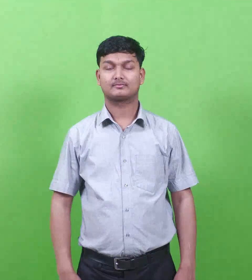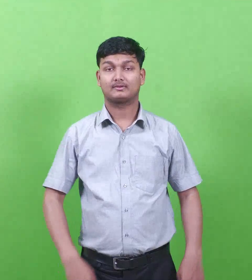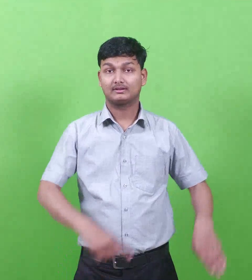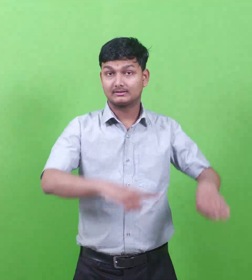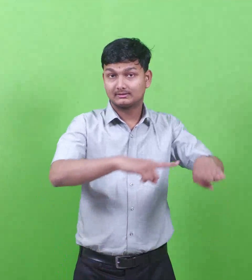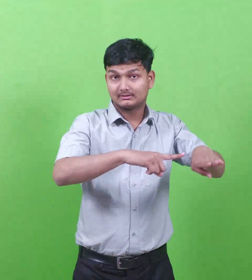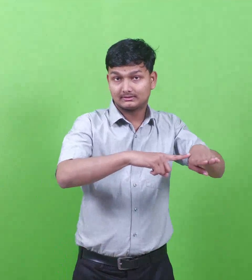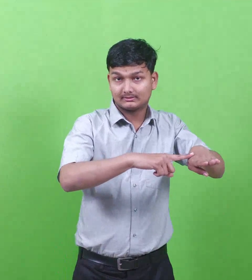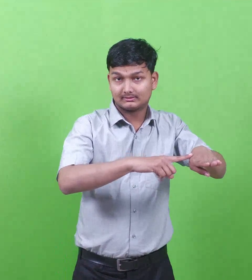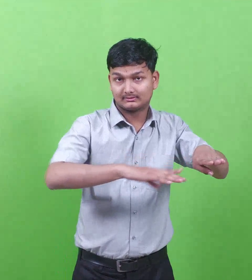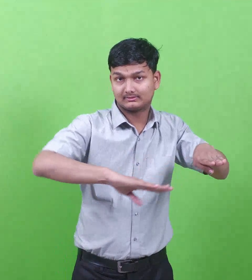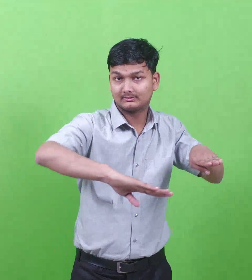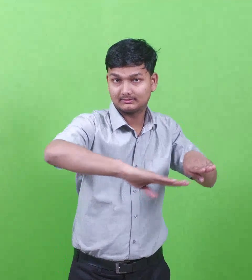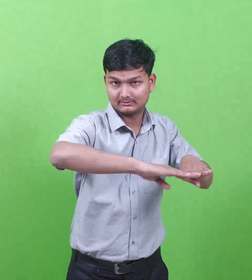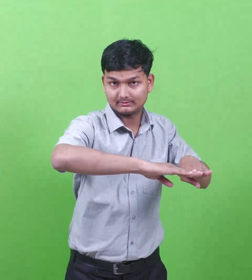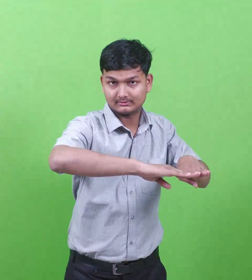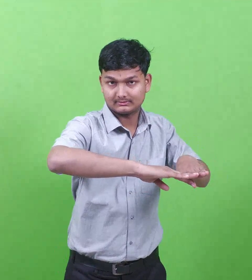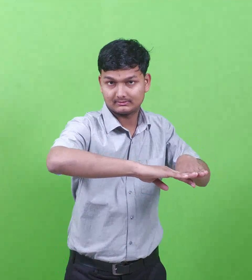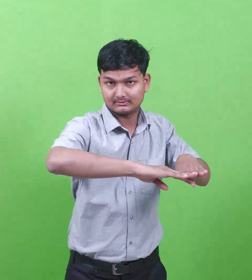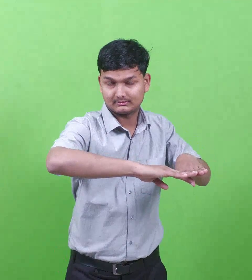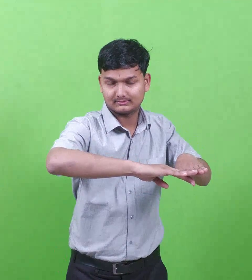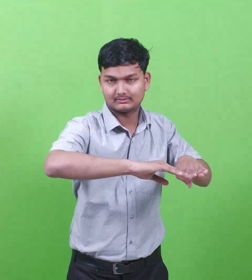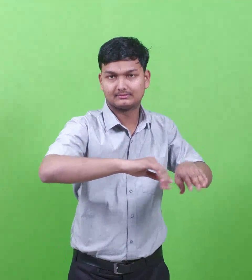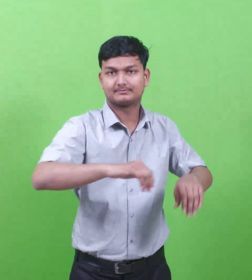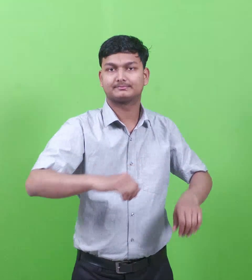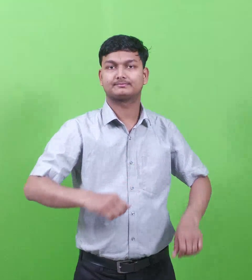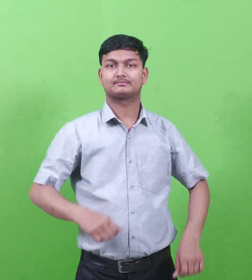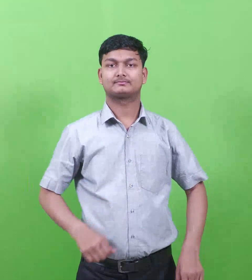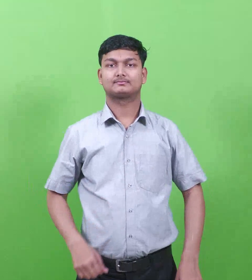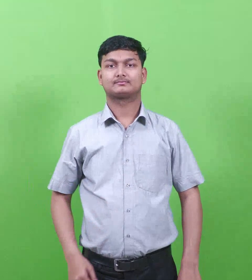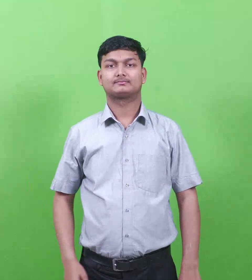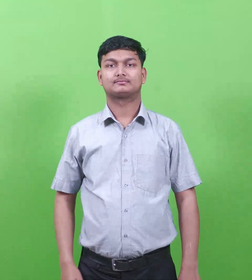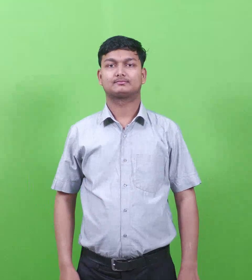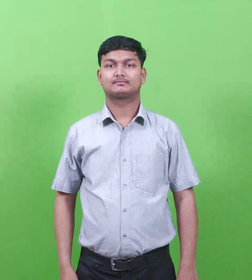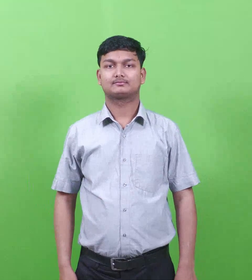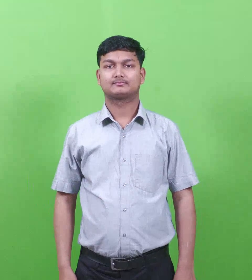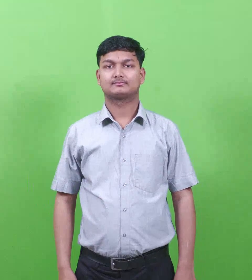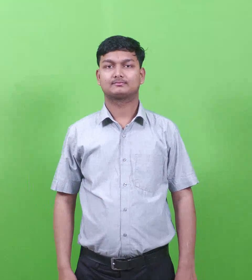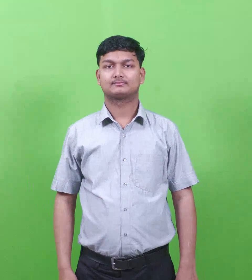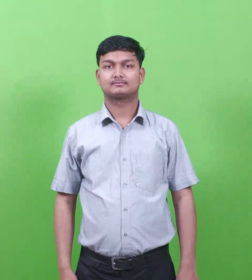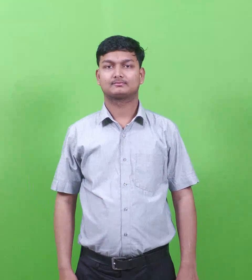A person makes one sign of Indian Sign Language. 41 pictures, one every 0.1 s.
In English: tiberias
